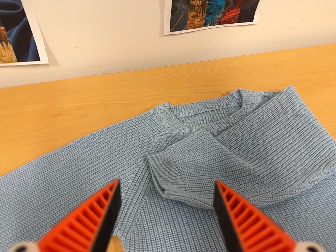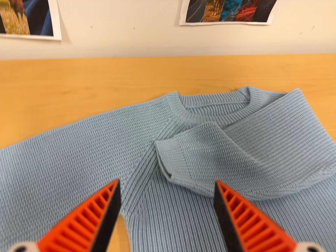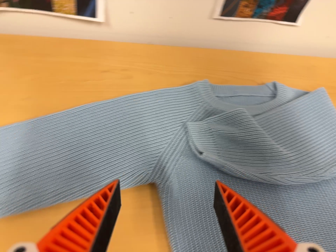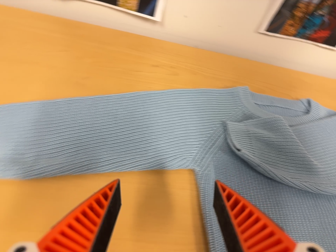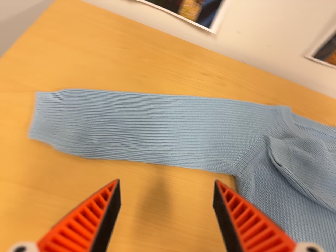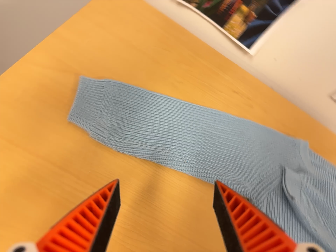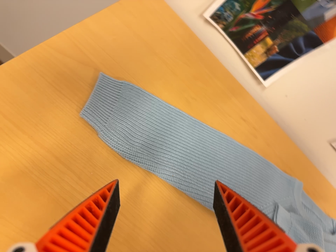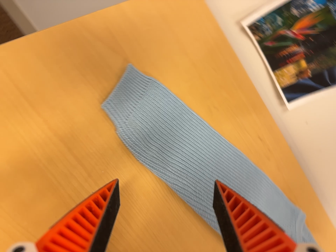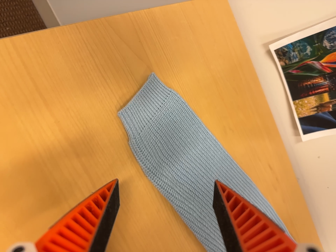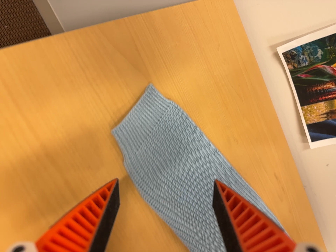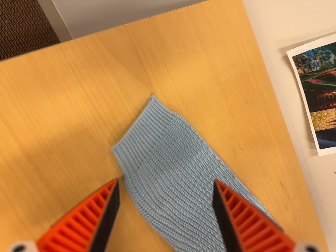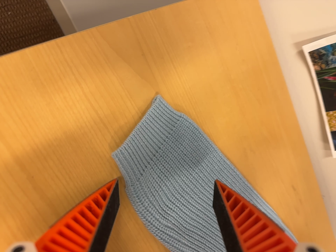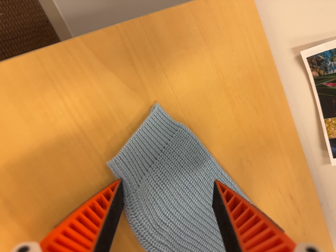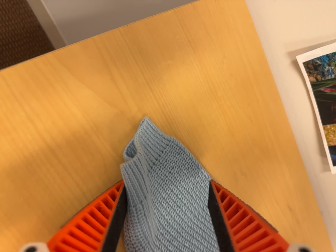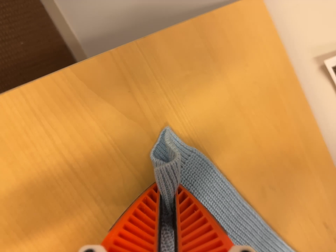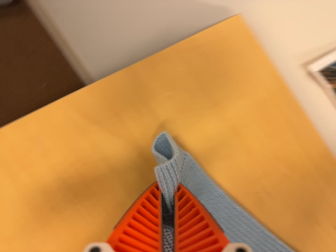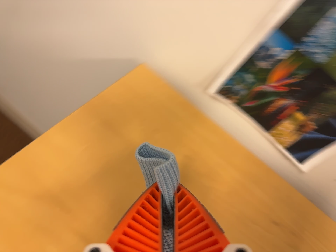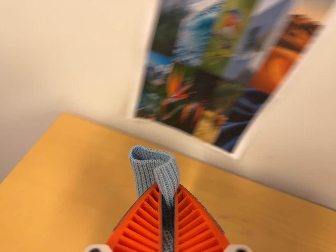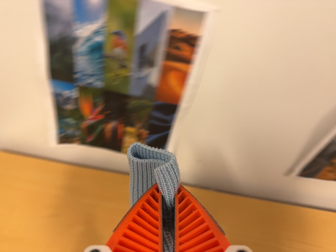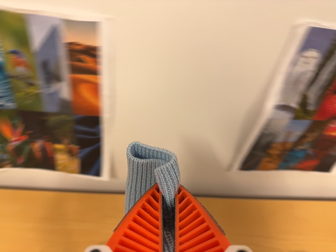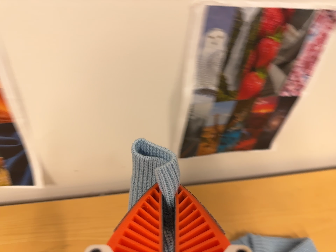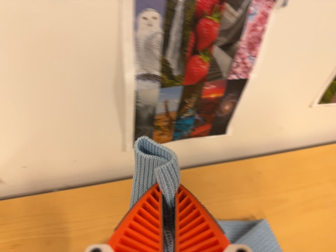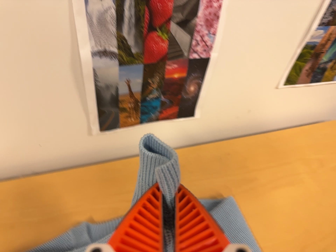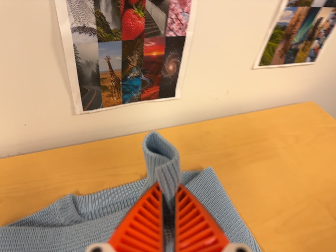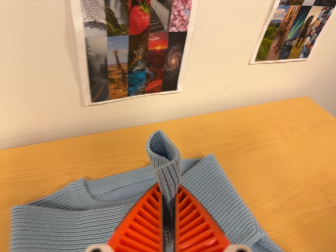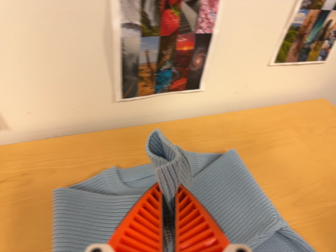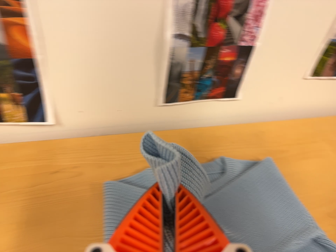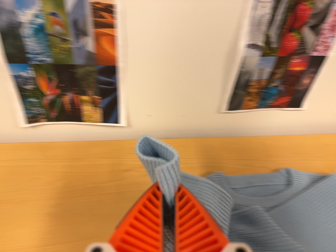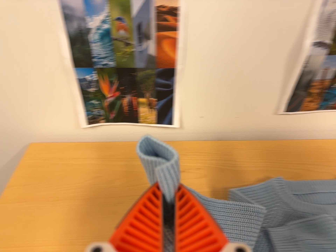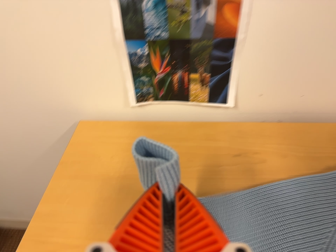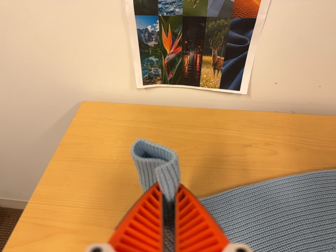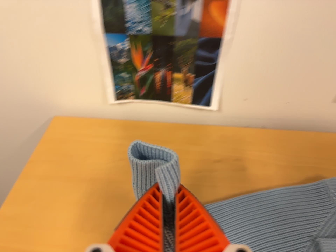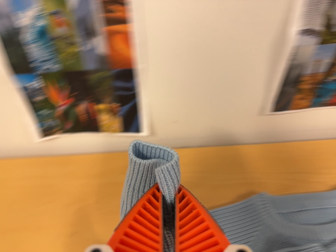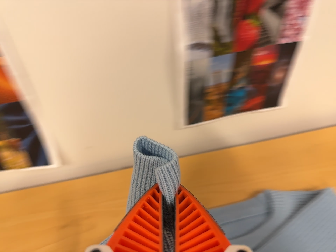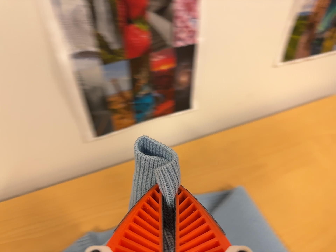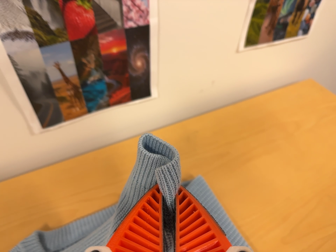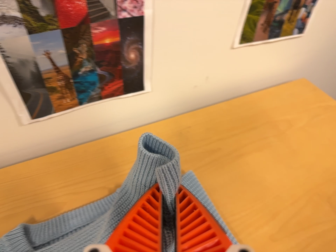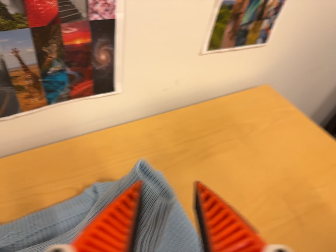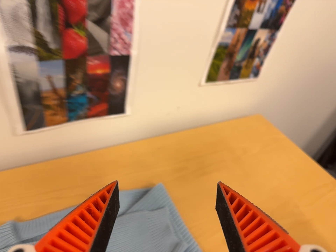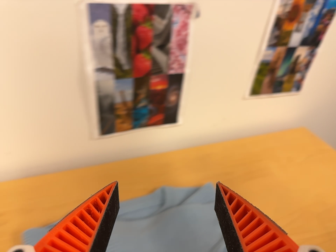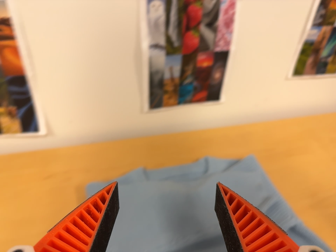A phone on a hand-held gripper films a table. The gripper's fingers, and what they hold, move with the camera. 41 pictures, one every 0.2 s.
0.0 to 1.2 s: The camera travels to its left, about 30 cm, so close, fixed things drift to the right. It rolls about its line of sight by about 55 degrees, and the scene rotates clockwise.
1.2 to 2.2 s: The camera travels forward, toward the top of its view and to its left, about 14 cm, so what stands in front looms larger. It rolls about its line of sight by about 20 degrees, and the scene rotates clockwise.
2.2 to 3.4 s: The camera travels to its right, about 28 cm, so close, fixed things drift to the left. Its aim tips toward the top of its view by about 20 degrees, and the scene shifts downward. It rolls about its line of sight by about 40 degrees, and the scene rotates counterclockwise.
3.4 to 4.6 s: The camera swings to its right by about 25 degrees, and the scene slides to the left. It travels to its right, about 38 cm, so close, fixed things drift to the left. It rolls about its line of sight by about 30 degrees, and the scene rotates counterclockwise.
4.6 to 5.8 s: The camera pans to its left by about 30 degrees. It travels to its left, about 26 cm, so close, fixed things drift to the right. It rolls about its line of sight by about 10 degrees, and the scene rotates clockwise.
5.8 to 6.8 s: The scene slides to the left, as the camera pans about 25 degrees to its right. It travels to its right, about 32 cm, so close, fixed things drift to the left. It rolls about its line of sight by about 15 degrees, and the scene rotates counterclockwise.
6.8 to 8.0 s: The camera travels backward and toward the bottom of its view, about 20 cm, so what stands in front gets smaller. Its aim tips toward the top of its view by about 10 degrees.
The film runs forward here.
